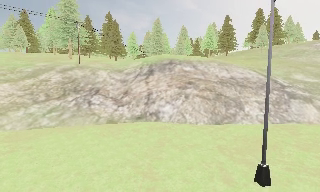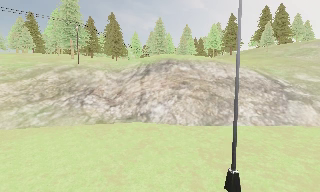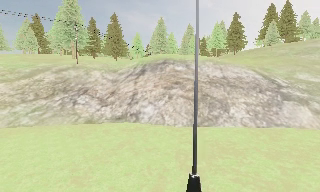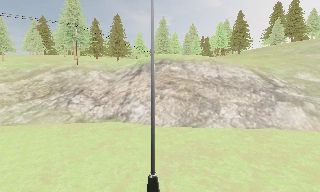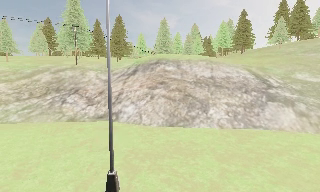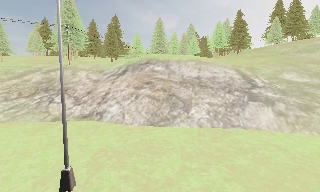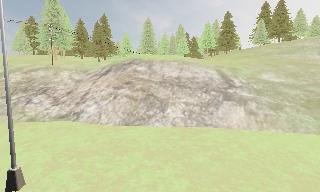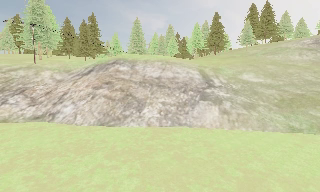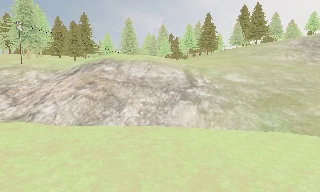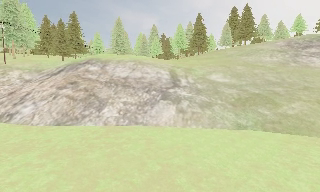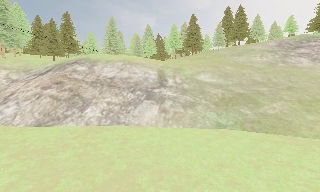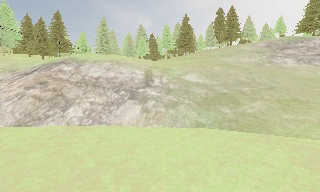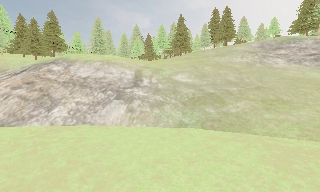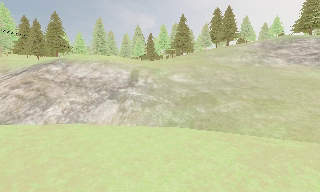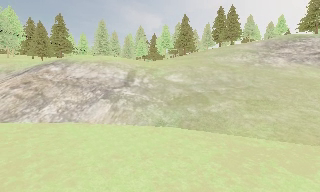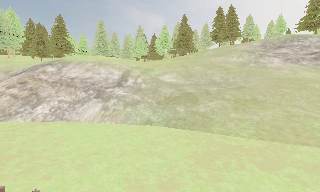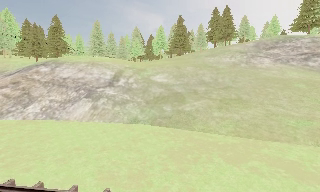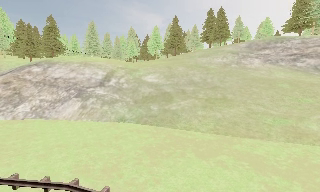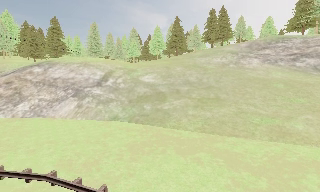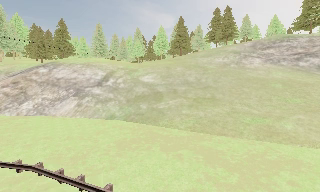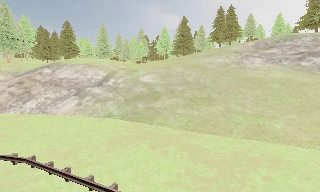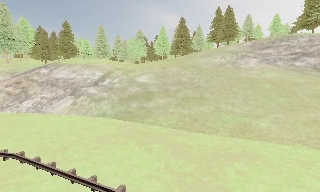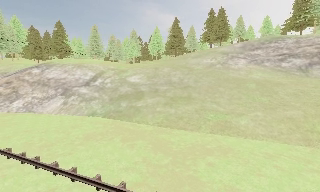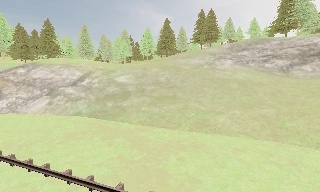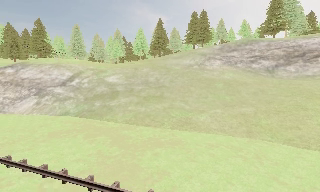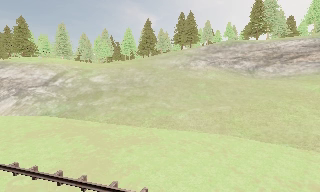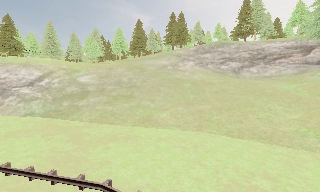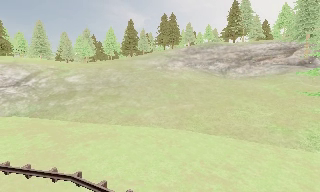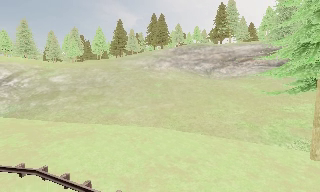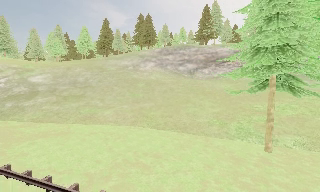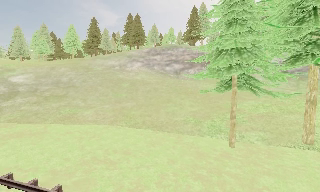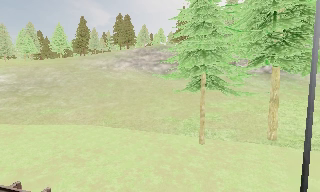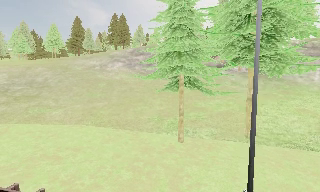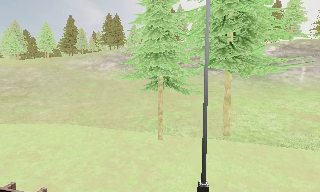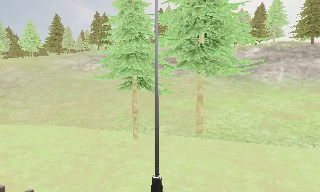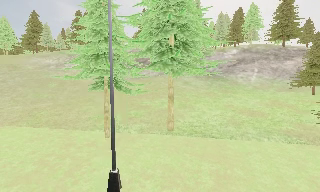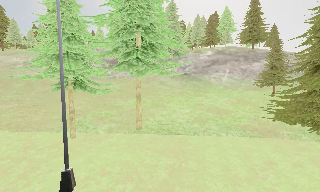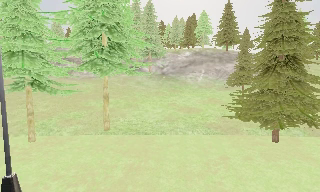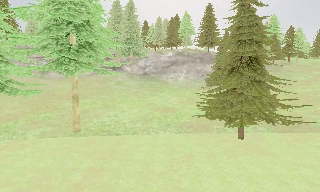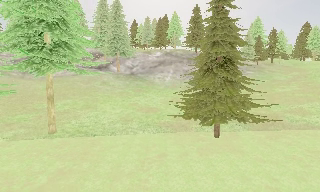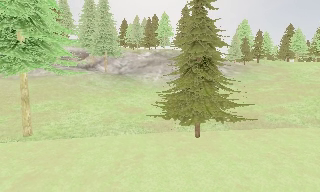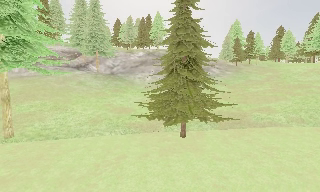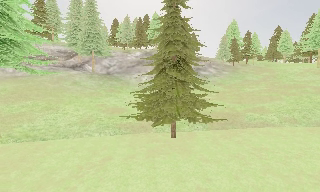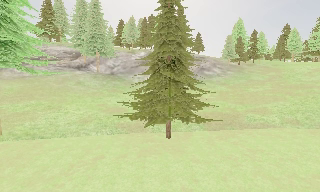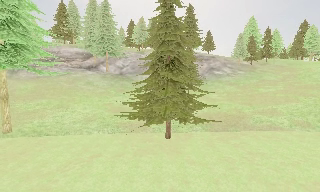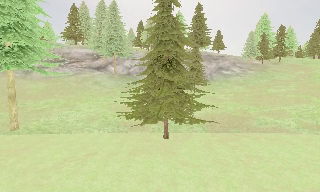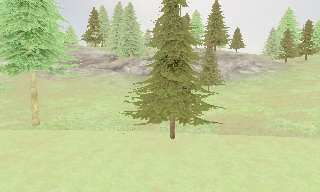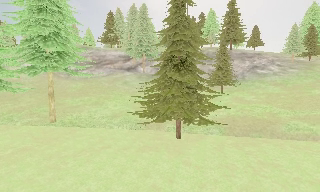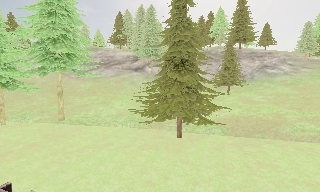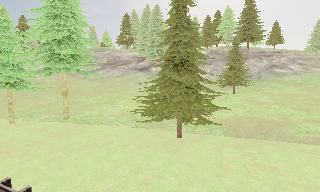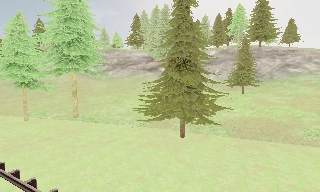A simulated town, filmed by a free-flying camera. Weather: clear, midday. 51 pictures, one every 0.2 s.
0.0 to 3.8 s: The camera travels to its right, about 25 m, so close, fixed things drift to the left.
3.8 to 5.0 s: The camera travels to its right and backward, about 6 m, so close, fixed things drift to the left.
5.0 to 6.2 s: The scene slides to the left, as the camera pans about 15 degrees to its right. It travels to its right and backward, about 7 m, so close, fixed things drift to the left.
6.2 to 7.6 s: The scene slides to the left, as the camera pans about 25 degrees to its right. It travels to its right, about 8 m, so close, fixed things drift to the left.
7.6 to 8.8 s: The camera travels to its right, about 4.5 m, so close, fixed things drift to the left.
8.8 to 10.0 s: The camera pans to its left, which is counterclockwise from overhead, by about 25 degrees. It travels to its right, about 3.5 m.
The film runs backward here.
